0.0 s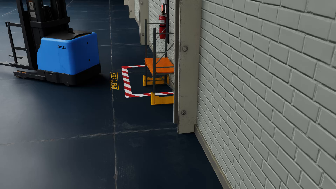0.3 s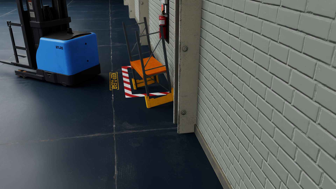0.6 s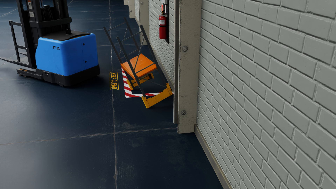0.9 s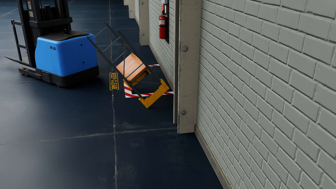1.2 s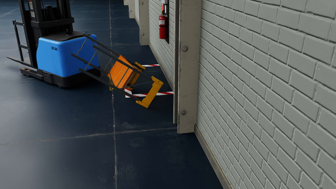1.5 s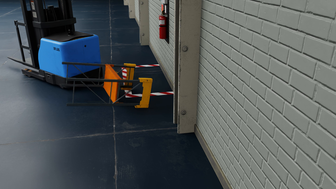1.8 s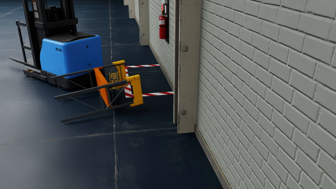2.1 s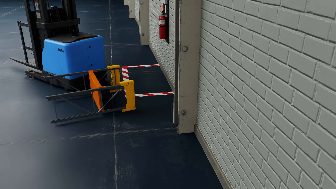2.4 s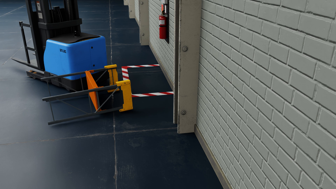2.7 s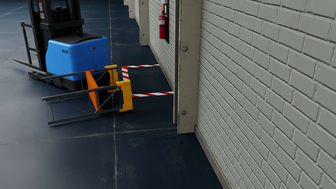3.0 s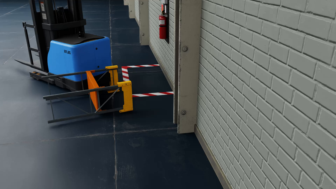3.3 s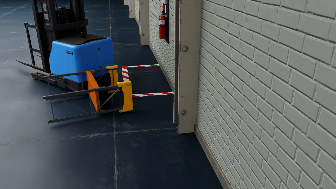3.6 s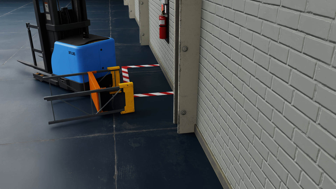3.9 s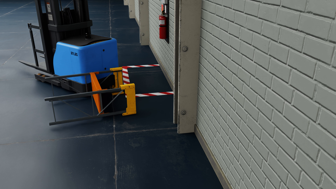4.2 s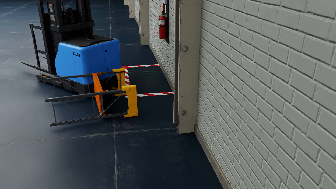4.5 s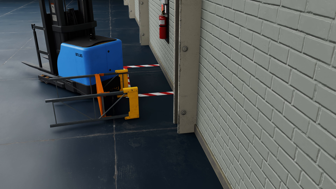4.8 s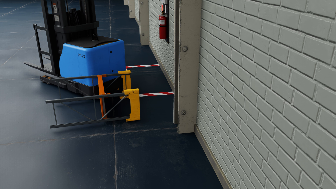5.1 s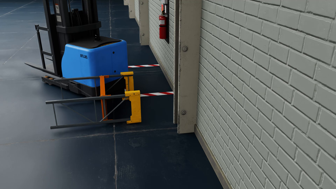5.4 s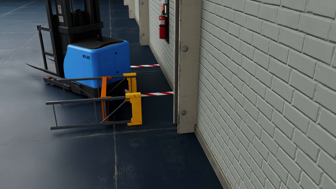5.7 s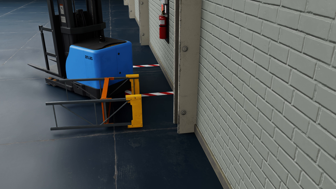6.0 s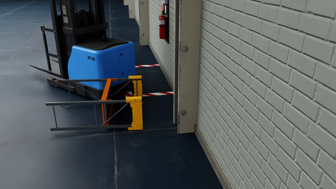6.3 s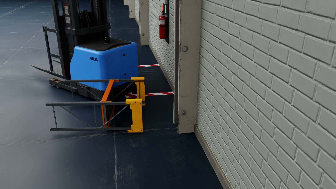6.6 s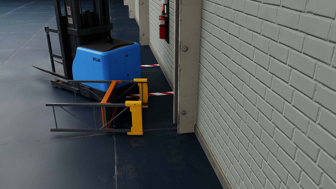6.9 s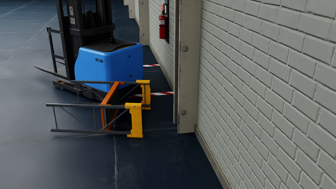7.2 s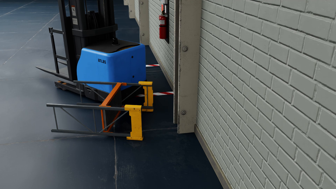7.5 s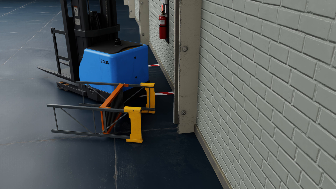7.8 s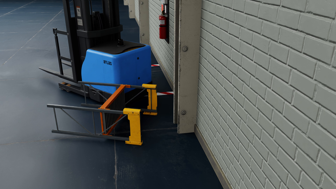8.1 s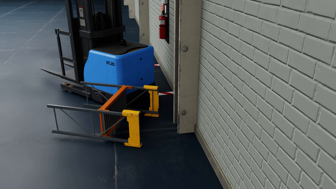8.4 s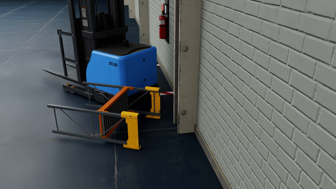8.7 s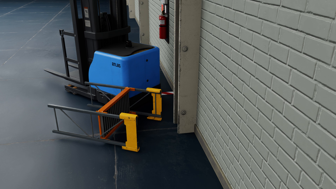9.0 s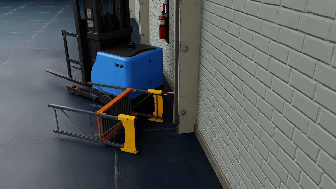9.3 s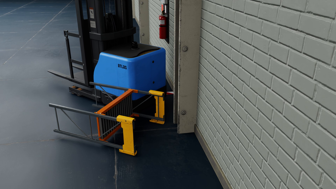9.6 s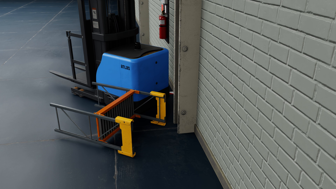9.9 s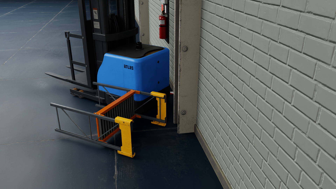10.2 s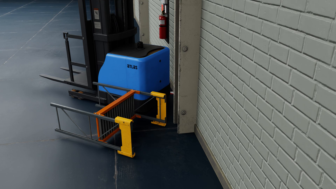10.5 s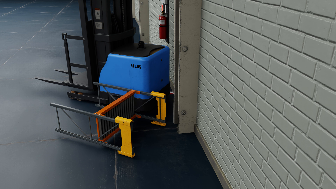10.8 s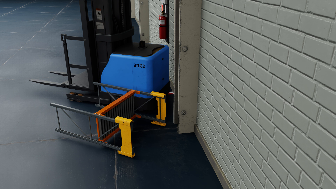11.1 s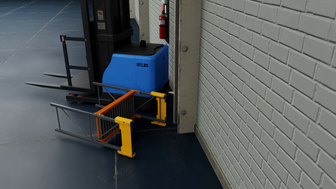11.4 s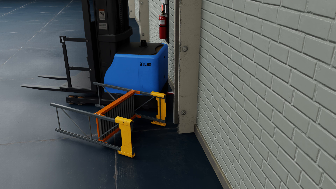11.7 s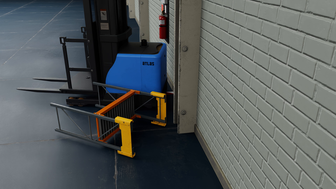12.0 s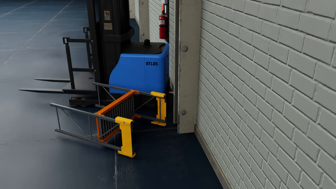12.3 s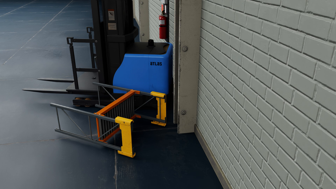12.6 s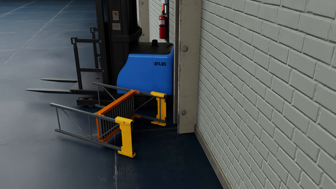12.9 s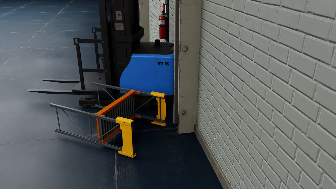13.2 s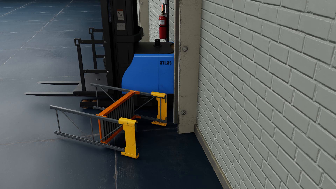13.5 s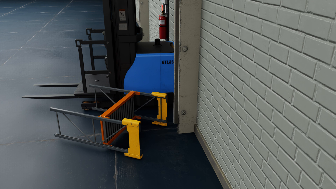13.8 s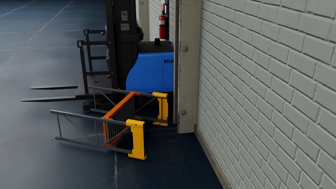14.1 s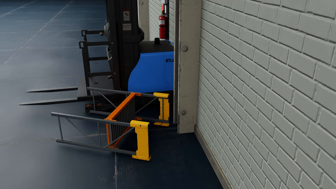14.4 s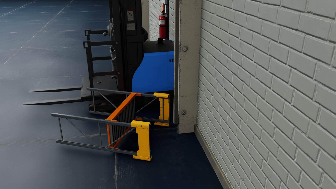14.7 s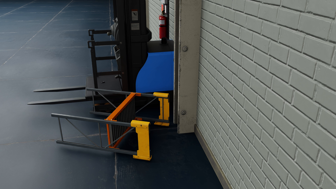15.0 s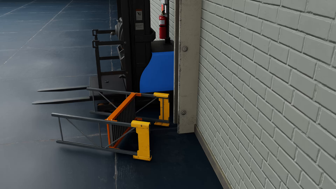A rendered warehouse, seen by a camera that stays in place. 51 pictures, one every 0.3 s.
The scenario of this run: A forklift runs into an object in its way.
